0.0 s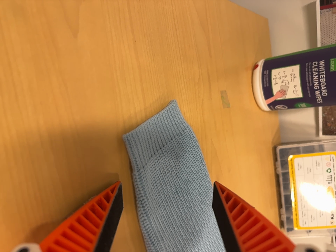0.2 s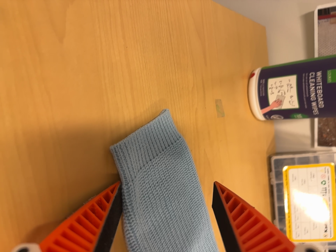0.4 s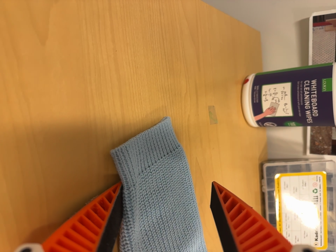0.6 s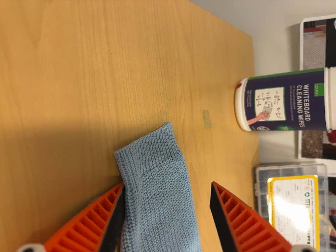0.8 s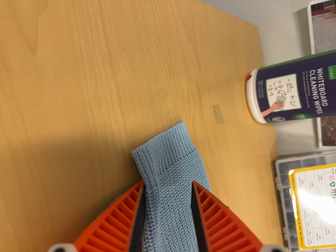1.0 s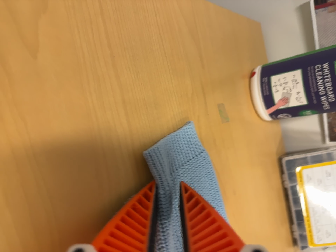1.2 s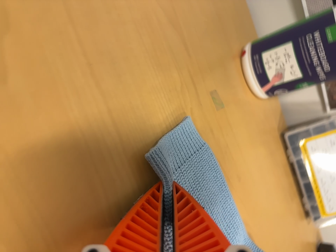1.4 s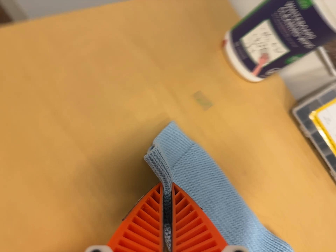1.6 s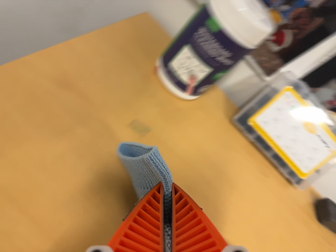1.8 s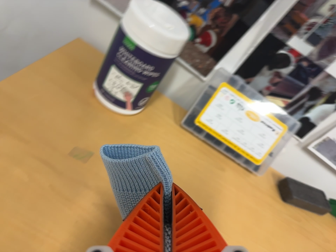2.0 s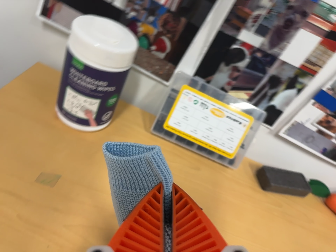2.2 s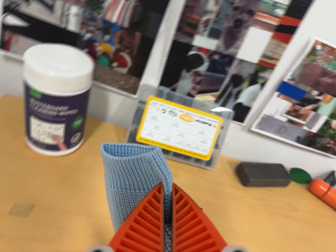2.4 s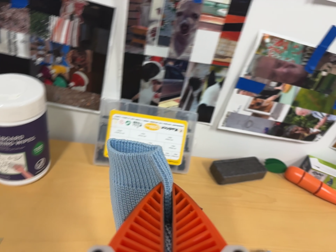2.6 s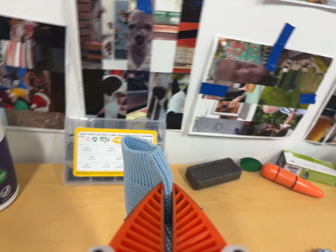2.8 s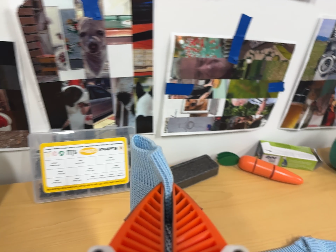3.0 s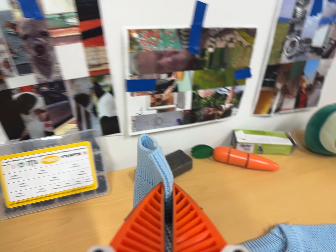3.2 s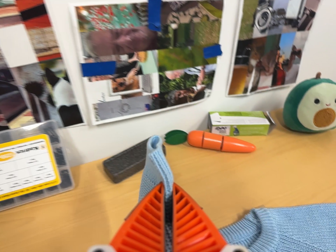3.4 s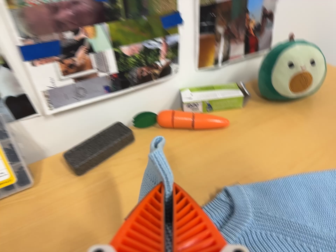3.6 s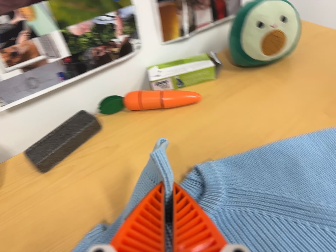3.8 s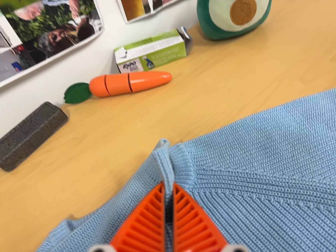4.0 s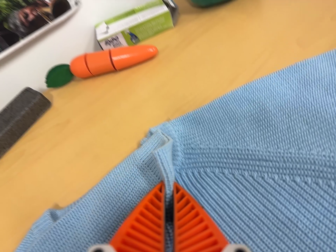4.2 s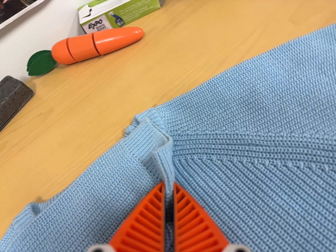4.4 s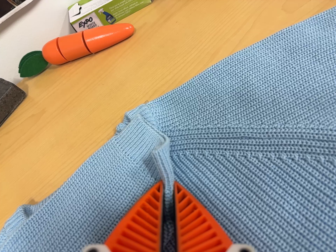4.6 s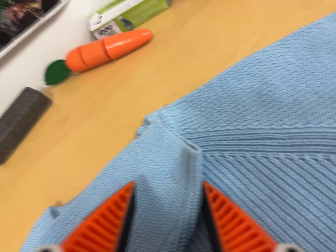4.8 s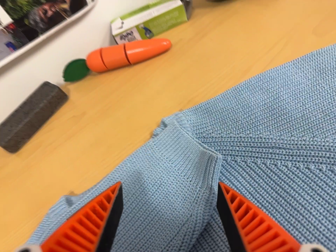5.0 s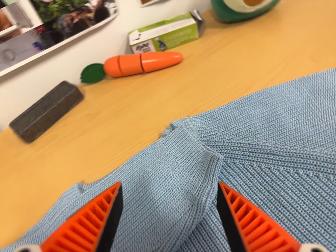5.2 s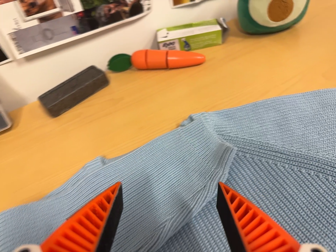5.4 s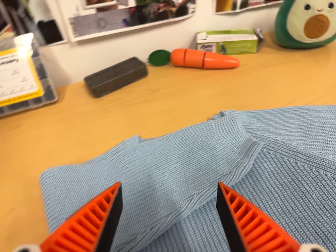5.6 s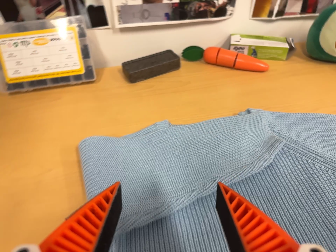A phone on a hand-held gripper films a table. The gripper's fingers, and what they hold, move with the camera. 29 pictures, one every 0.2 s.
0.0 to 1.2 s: The camera travels forward, about 5 cm, so what stands in front looms larger. It rolls about its line of sight by about 10 degrees, and the scene rotates counterclockwise.
1.2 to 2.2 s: The camera travels to its right, about 26 cm, so close, fixed things drift to the left. It rolls about its line of sight by about 55 degrees, and the scene rotates counterclockwise.
2.2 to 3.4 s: The camera pans to its right by about 10 degrees. It travels to its right, about 32 cm, so close, fixed things drift to the left. It rolls about its line of sight by about 35 degrees, and the scene rotates counterclockwise.
3.4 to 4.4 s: The camera travels to its right and forward, about 18 cm, so close, fixed things drift to the left. Its aim tips toward the bottom of its view by about 15 degrees, and the scene shifts upward. It rolls about its line of sight by about 20 degrees, and the scene rotates counterclockwise.
4.4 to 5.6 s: The camera travels backward, to its left and toward the bottom of its view, about 22 cm, so what stands in front gets smaller. It rolls about its line of sight by about 35 degrees, and the scene rotates clockwise.
The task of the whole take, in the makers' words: left arm across.
The film runs forward here.
